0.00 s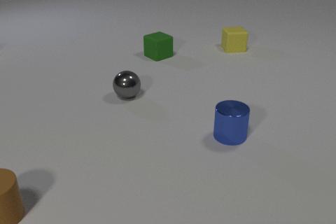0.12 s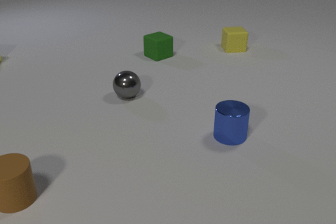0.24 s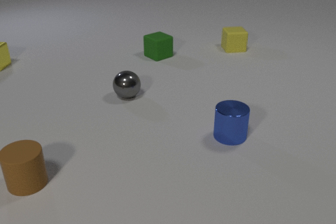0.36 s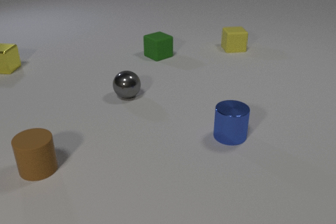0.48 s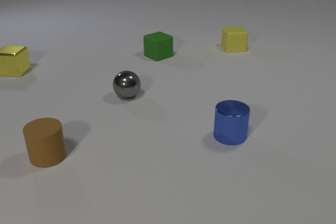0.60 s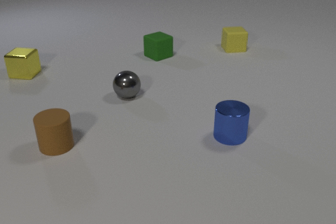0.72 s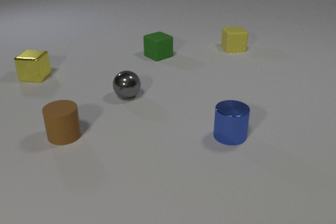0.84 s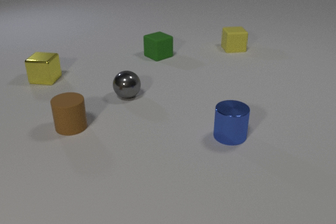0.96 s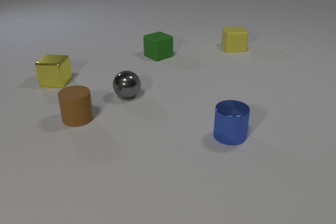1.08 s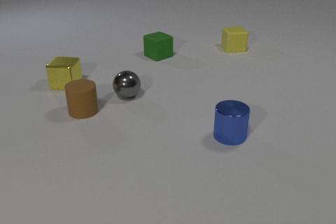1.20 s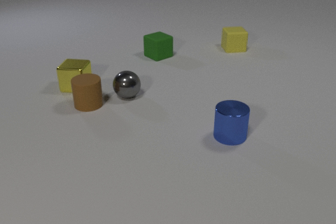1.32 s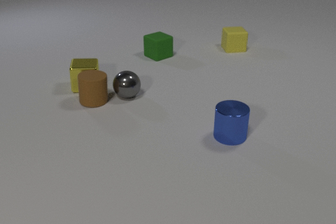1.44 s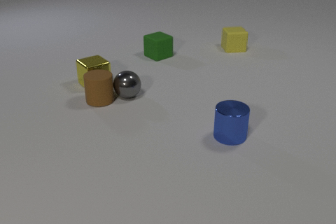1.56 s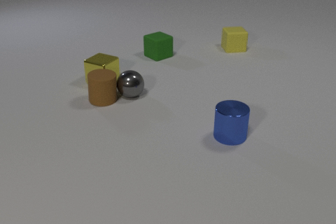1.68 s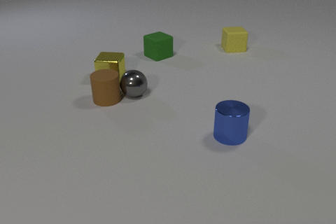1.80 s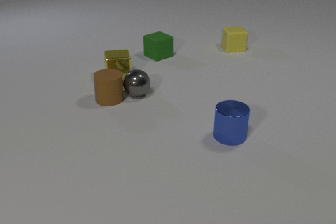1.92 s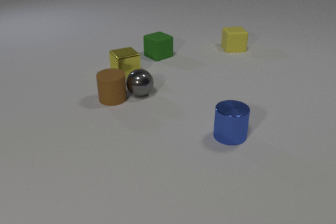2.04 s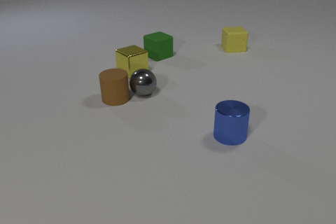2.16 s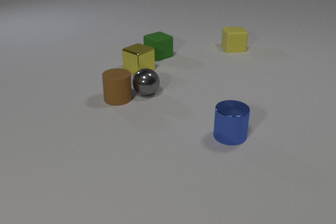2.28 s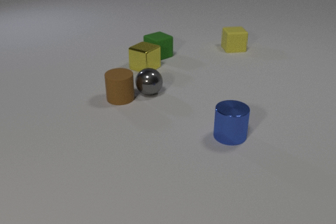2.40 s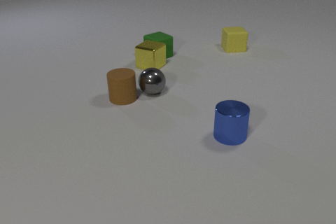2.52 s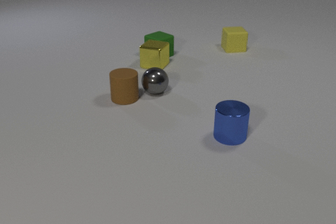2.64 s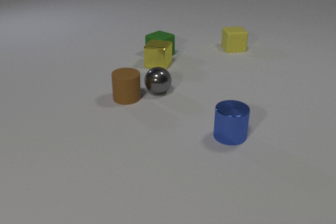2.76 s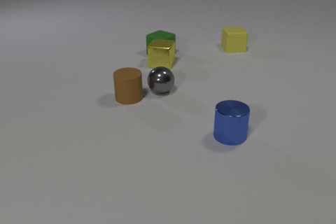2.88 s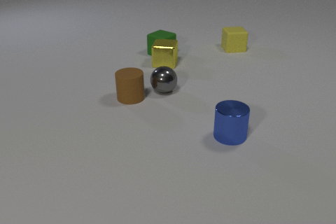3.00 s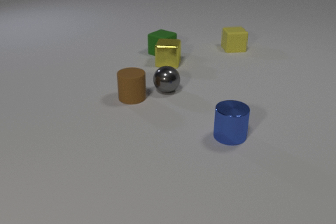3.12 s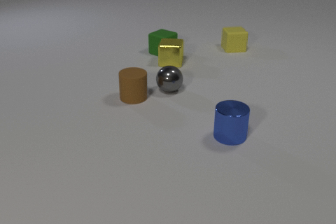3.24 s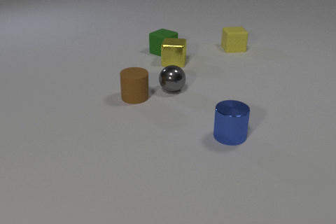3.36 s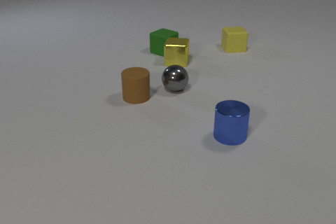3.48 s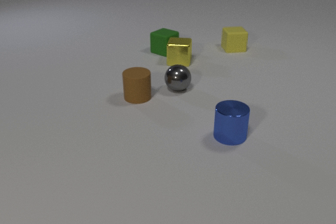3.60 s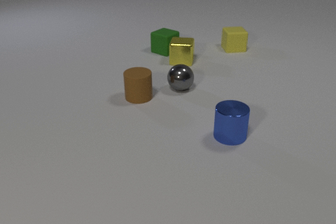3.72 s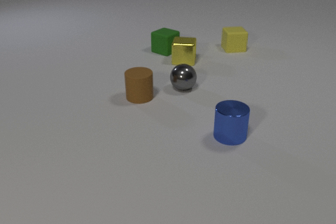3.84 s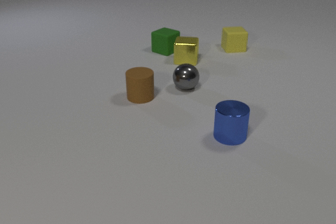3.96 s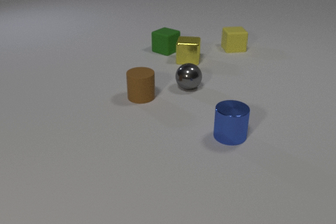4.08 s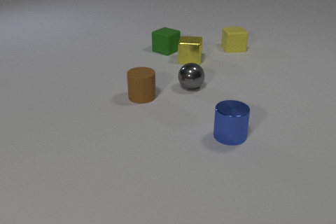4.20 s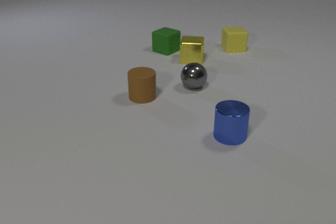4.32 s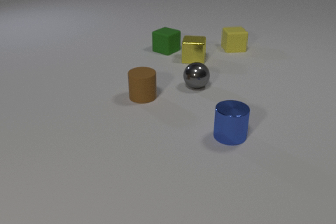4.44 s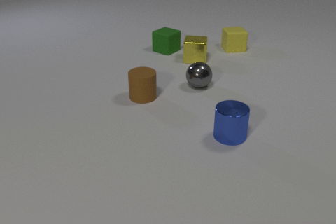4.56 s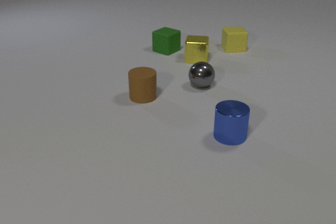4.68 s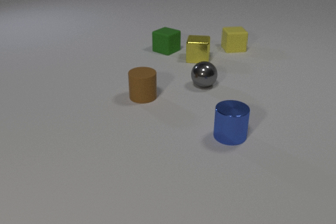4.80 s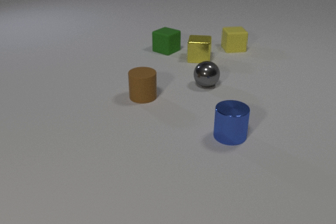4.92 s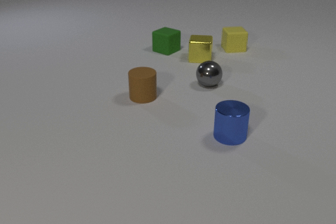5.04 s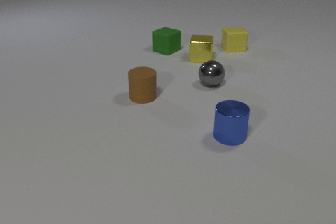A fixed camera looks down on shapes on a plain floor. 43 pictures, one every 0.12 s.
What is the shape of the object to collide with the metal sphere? cylinder.
What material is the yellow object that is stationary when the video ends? rubber.
What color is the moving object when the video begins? brown.
0.00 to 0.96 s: The yellow metal cube comes in at the left edge, slides toward the camera and to the right. The brown rubber cylinder slides away from the camera and to the right.
0.96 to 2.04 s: The yellow metal cube slides to the right, spins counterclockwise seen from above by about 135 degrees, its near face sliding to the right. The brown rubber cylinder slides to the right and away from the camera. The gray metal sphere rolls to the right. The yellow metal cube and the brown rubber cylinder collide. The brown rubber cylinder and the gray metal sphere collide.
2.04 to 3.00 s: The yellow metal cube slides to the right and away from the camera, spins so that its near face slides to the right, counterclockwise seen from above. The brown rubber cylinder slides to the right. The gray metal sphere rolls to the right. The green rubber cube slides away from the camera. The yellow metal cube and the green rubber cube collide.
3.00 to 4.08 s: The yellow metal cube slides to the right. The brown rubber cylinder slides to the right. The gray metal sphere rolls to the right. The green rubber cube slides away from the camera.
4.08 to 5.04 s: The yellow metal cube slides to the right and away from the camera. The gray metal sphere rolls to the right and away from the camera.
